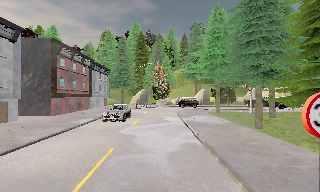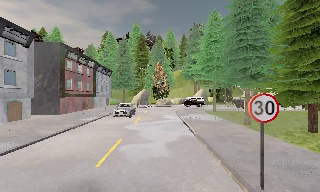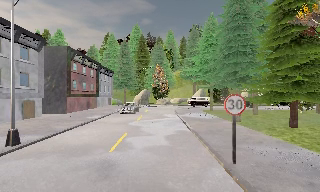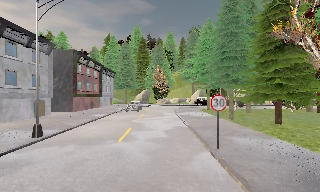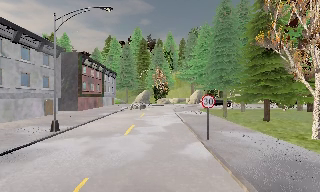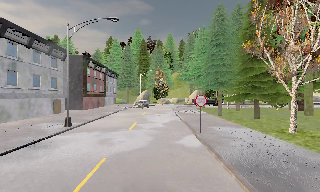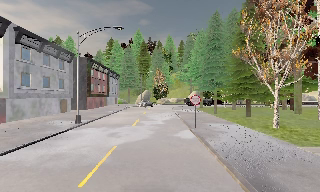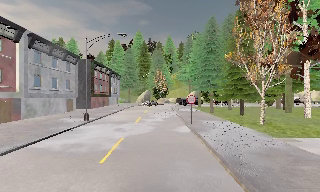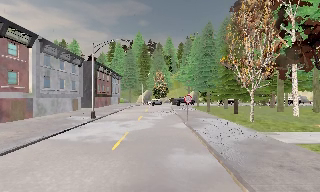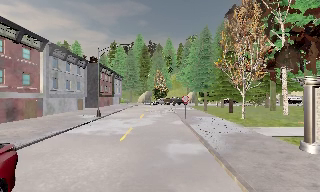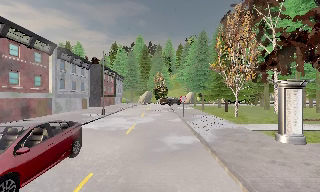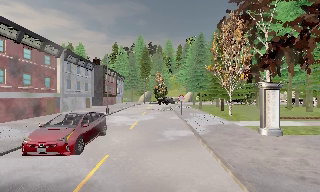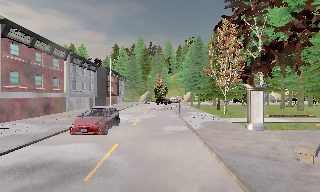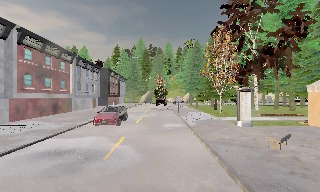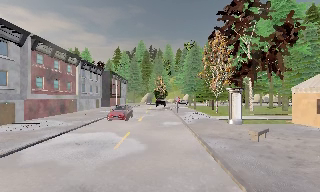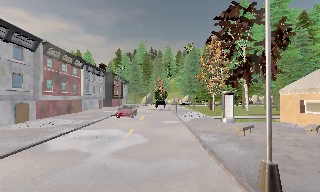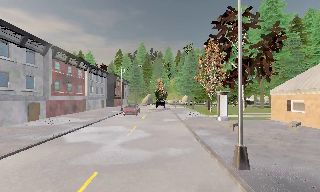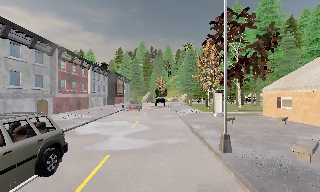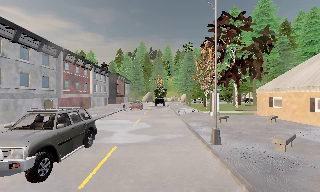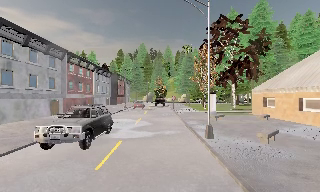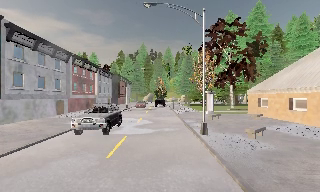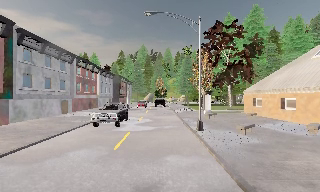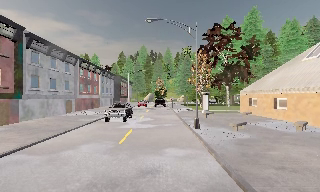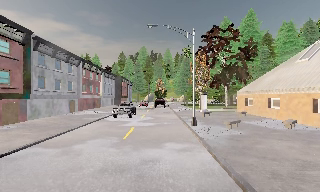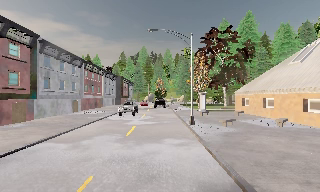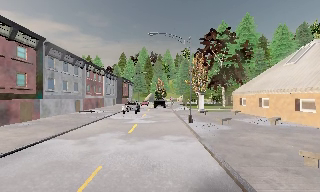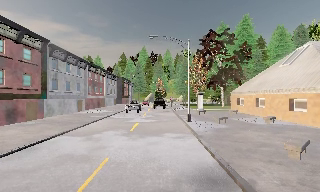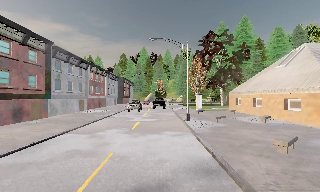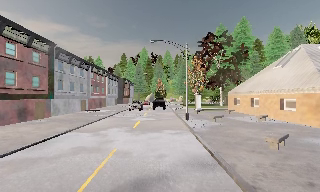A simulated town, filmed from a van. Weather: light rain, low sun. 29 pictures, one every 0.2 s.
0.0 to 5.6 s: The camera travels backward, about 35 m, so what stands in front gets smaller. It loses speed.
The film runs backward here.
